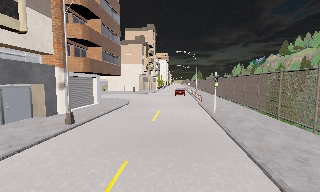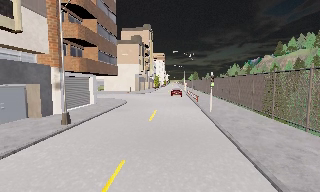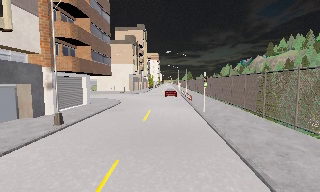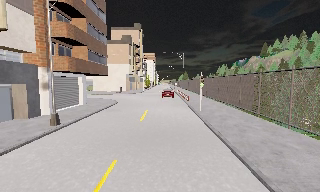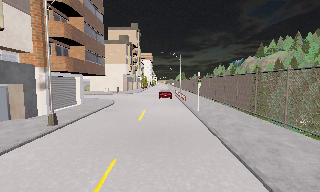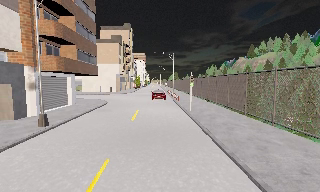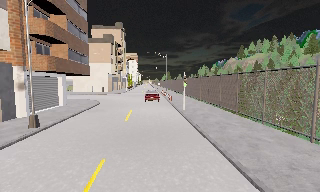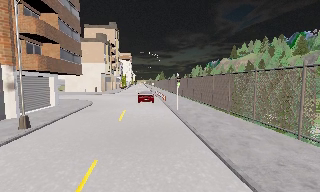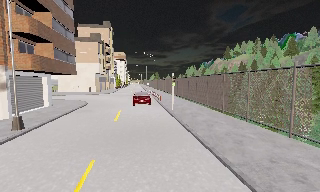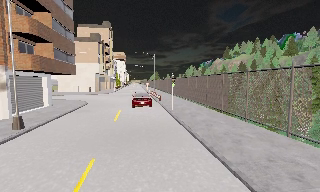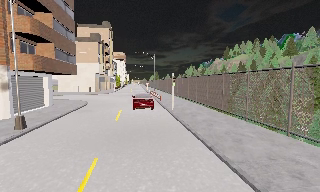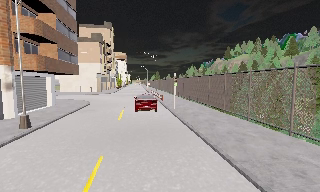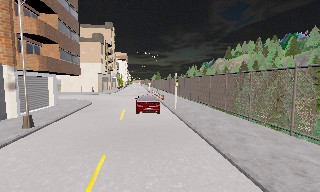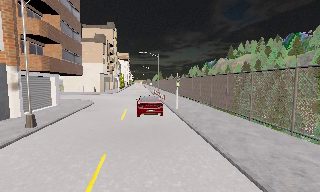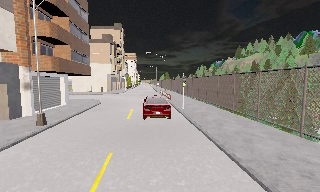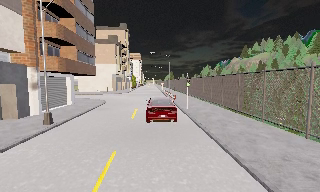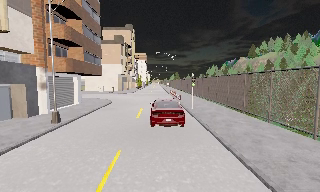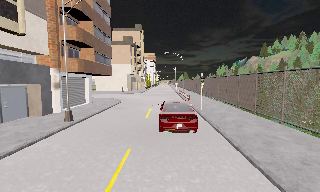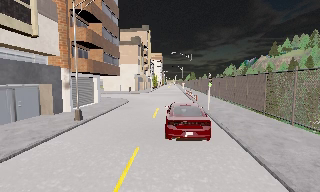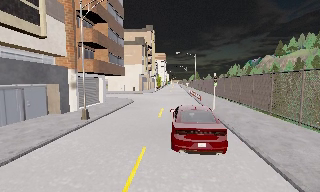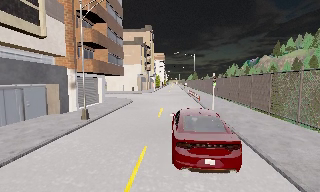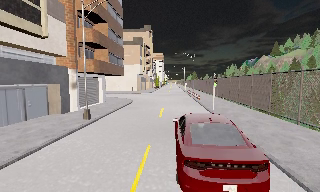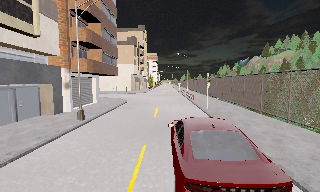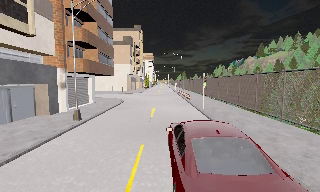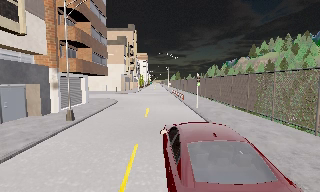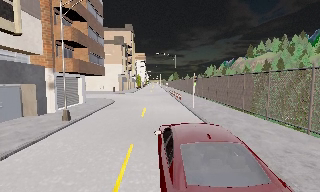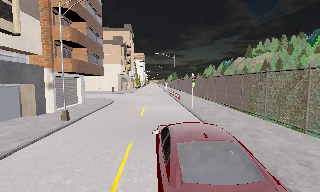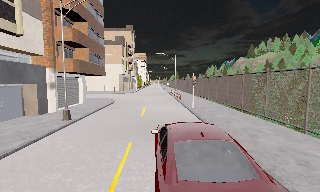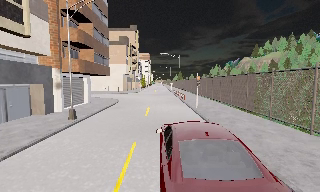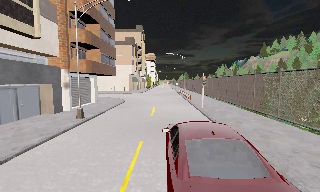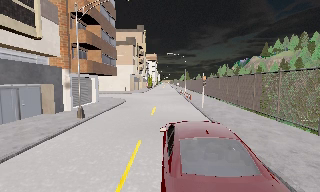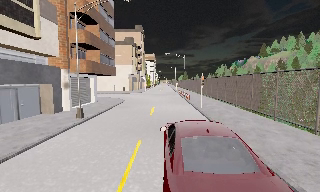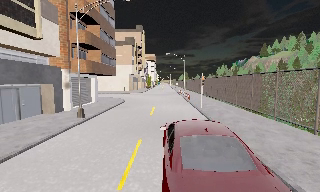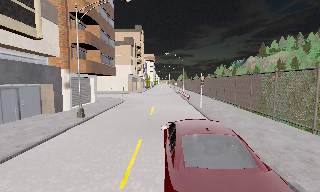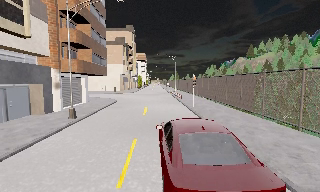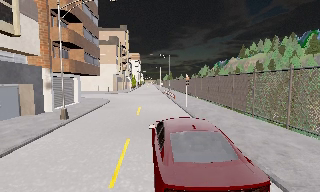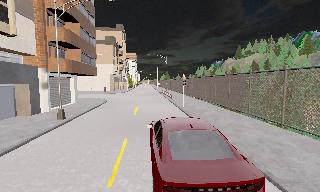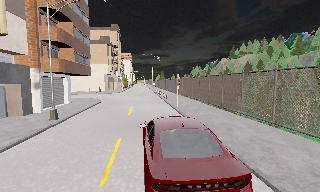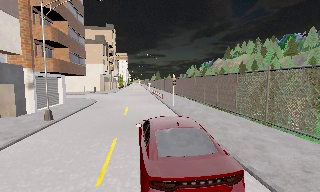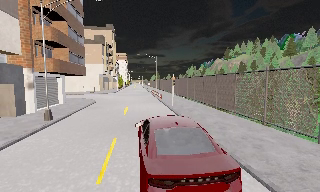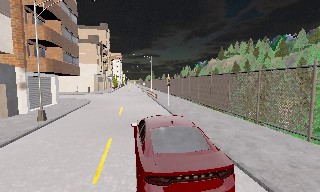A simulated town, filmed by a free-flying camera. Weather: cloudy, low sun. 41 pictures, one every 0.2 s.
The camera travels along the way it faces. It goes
backward.
0.0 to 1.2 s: The scene slides to the left, as the camera pans about 10 degrees to its right.
1.2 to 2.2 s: The camera shifts only a little, or ends up much as it began.
2.2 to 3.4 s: The camera pans to its left, which is counterclockwise from overhead, by about 10 degrees.
3.4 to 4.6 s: The camera travels to its left, about 0.5 m, so close, fixed things drift to the right.
4.6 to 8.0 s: The camera pans to its right, which is clockwise from overhead, by about 10 degrees. It travels backward, about 1 m, so what stands in front gets smaller.
The film runs backward here.
